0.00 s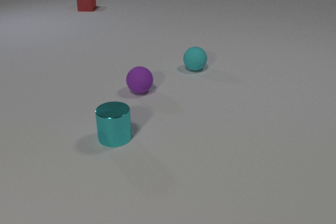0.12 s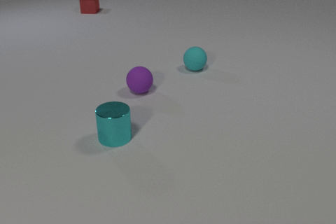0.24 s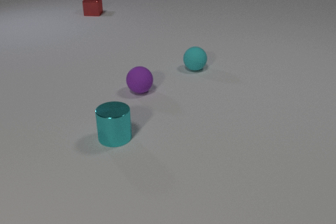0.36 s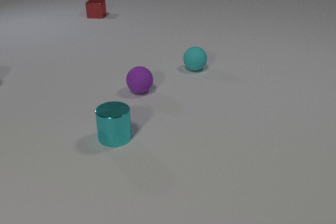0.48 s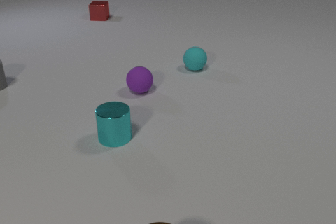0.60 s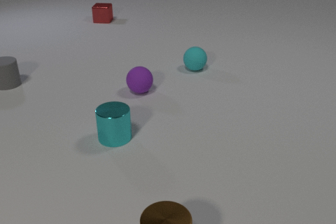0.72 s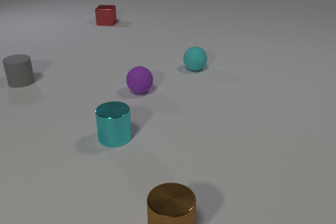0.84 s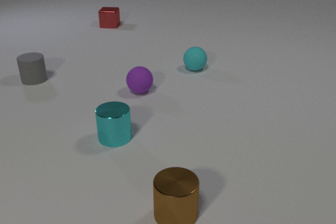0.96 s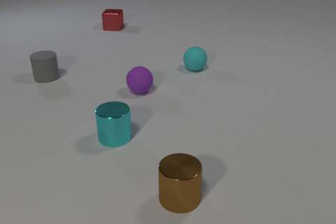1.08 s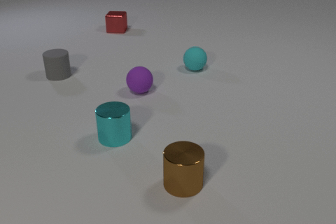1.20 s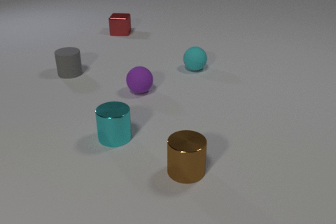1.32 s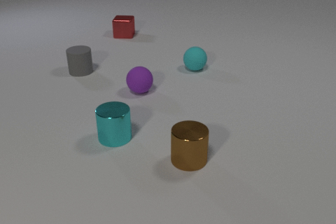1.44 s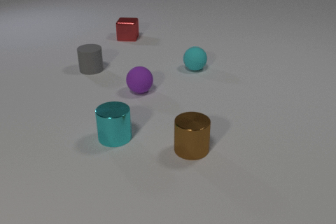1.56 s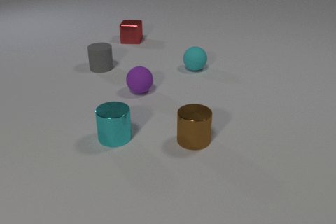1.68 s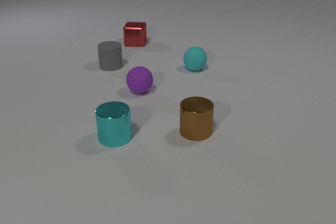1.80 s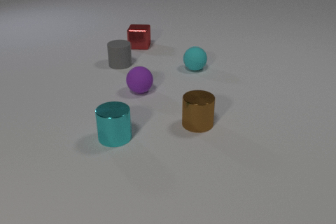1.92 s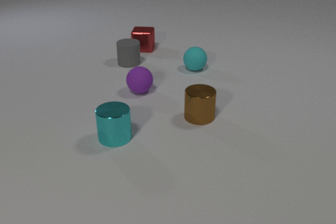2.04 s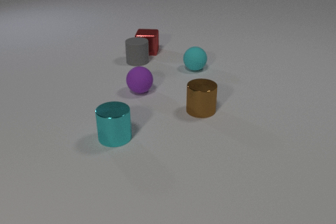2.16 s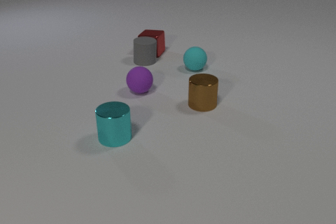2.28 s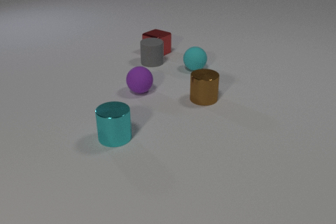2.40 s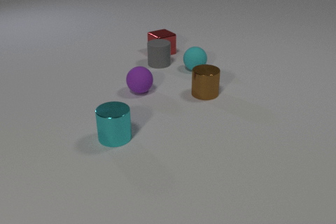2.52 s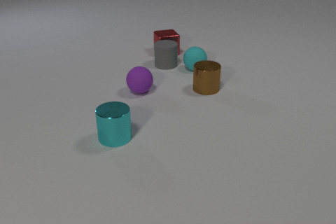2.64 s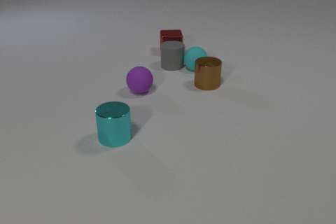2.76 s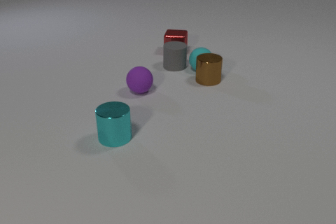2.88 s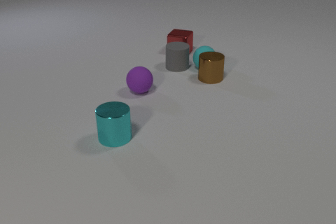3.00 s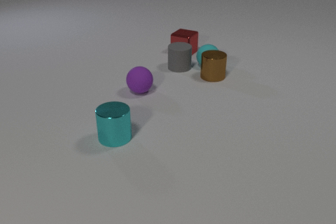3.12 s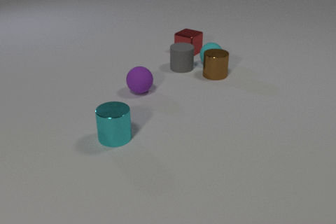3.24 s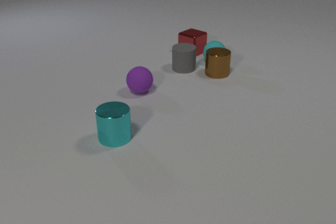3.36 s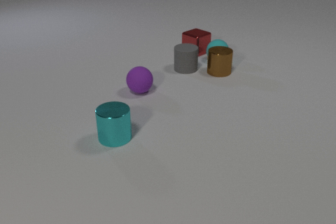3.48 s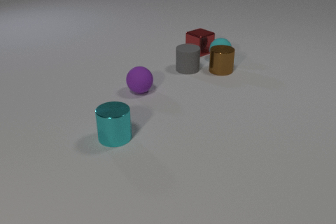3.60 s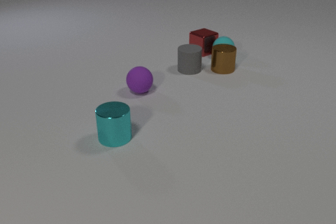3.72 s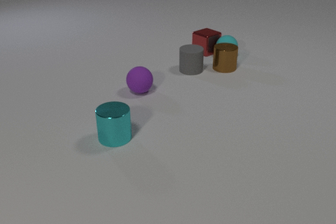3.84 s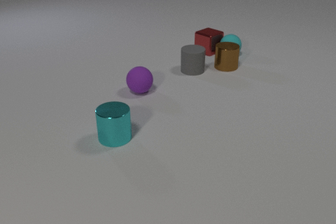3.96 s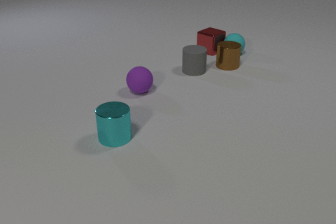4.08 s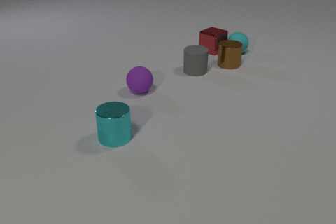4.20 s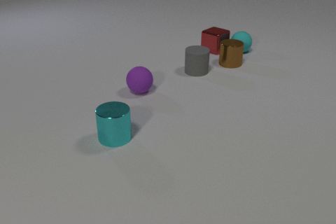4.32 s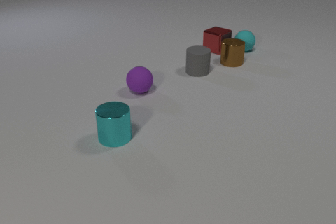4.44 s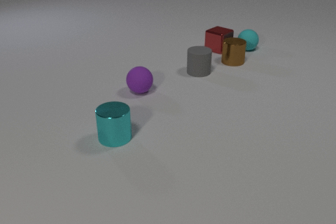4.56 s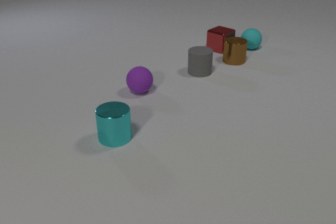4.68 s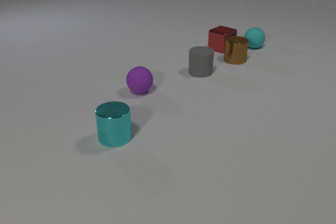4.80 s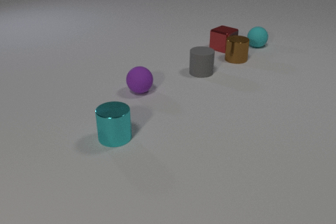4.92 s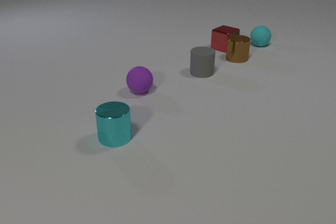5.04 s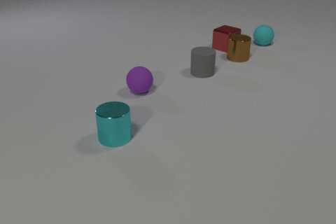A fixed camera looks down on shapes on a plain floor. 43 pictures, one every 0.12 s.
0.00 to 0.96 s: The gray rubber cylinder comes in at the left edge, slides to the right. The red metal cube slides toward the camera. The brown metal cylinder comes in at the bottom edge, slides away from the camera.
0.96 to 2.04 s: The gray rubber cylinder slides to the right. The red metal cube slides toward the camera and to the right. The brown metal cylinder slides away from the camera.
2.04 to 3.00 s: The gray rubber cylinder slides to the right. The red metal cube slides to the right, spins so that its near face slides to the left, clockwise seen from above. The cyan rubber sphere rolls to the right and away from the camera. The brown metal cylinder slides away from the camera. The gray rubber cylinder and the red metal cube collide. The gray rubber cylinder and the cyan rubber sphere collide. The cyan rubber sphere and the brown metal cylinder collide.
3.00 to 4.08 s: The gray rubber cylinder slides to the right and toward the camera. The red metal cube slides to the right. The cyan rubber sphere rolls away from the camera and to the right. The brown metal cylinder slides away from the camera and to the right. The red metal cube and the cyan rubber sphere collide.
4.08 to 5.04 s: The gray rubber cylinder slides to the right. The red metal cube slides to the right and away from the camera. The cyan rubber sphere rolls away from the camera and to the right. The brown metal cylinder slides away from the camera and to the right.
Are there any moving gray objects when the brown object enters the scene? yes.
What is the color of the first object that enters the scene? gray.
What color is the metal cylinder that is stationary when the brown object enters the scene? cyan.
